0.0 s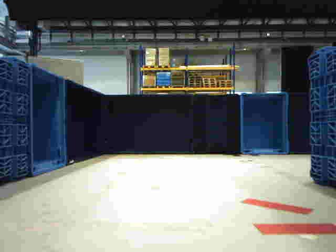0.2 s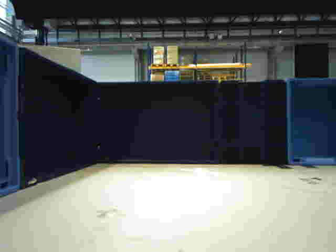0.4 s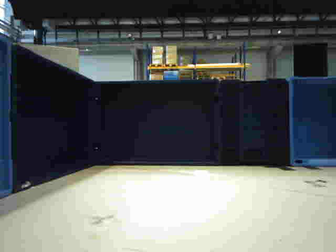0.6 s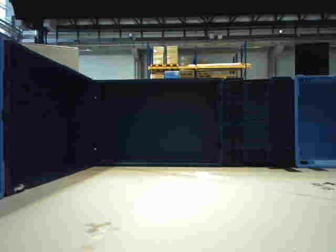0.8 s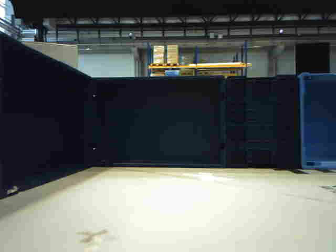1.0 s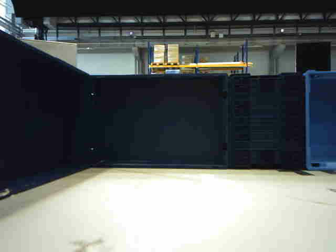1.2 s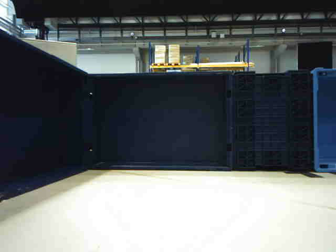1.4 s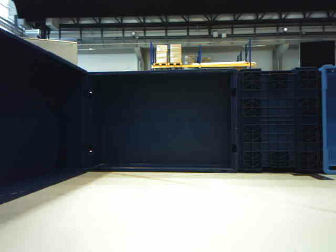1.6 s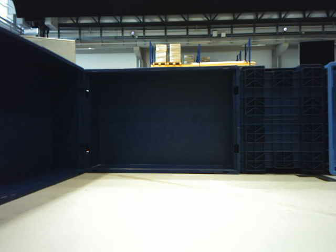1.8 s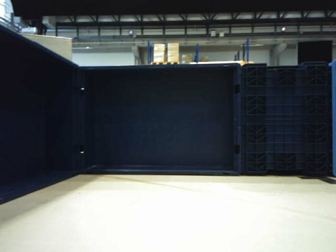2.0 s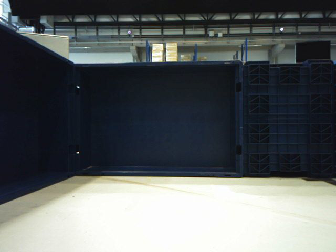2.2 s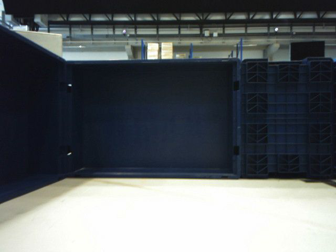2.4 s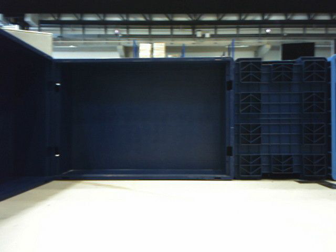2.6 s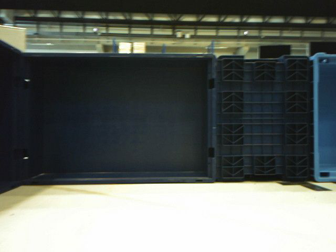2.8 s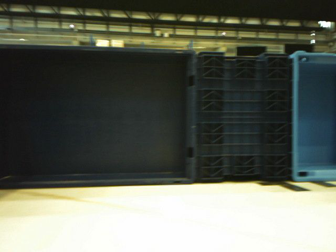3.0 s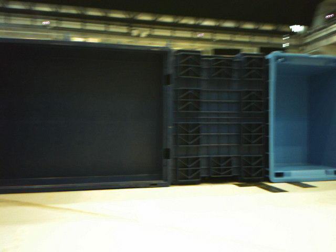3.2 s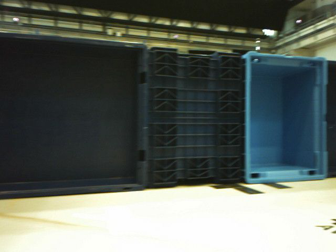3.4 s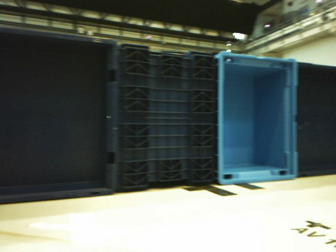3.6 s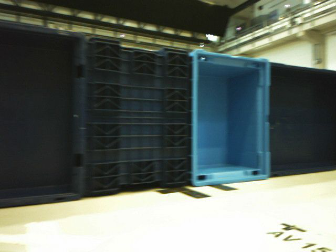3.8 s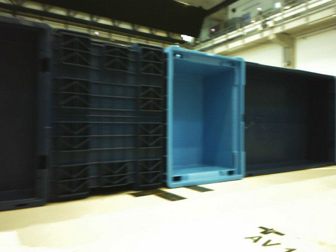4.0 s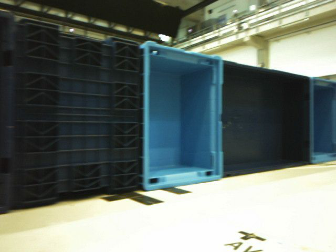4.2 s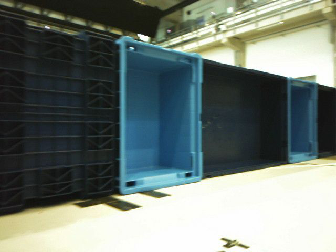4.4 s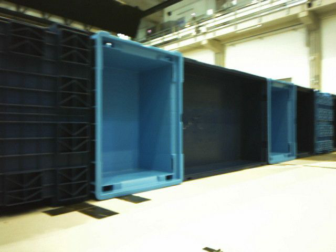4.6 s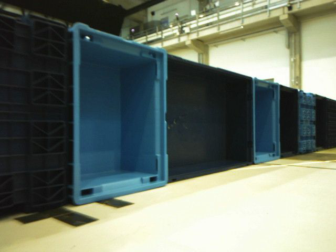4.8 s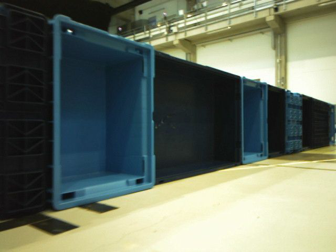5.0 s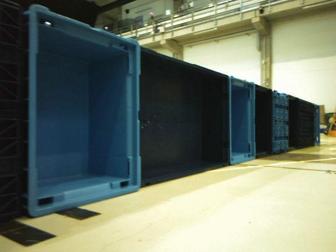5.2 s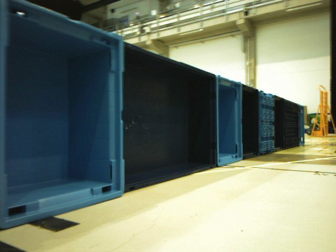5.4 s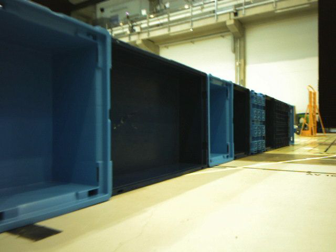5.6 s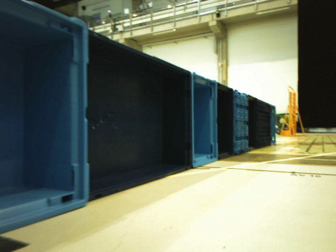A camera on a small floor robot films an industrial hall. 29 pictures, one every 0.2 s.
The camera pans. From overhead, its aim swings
clockwise.
The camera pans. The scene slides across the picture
to the left.
0.0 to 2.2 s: The camera travels forward, about 0.5 m, so what stands in front looms larger.
2.2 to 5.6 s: The camera swings to its right by about 65 degrees, and the scene slides to the left. It travels forward, about 0.6 m.
The film runs forward here.
